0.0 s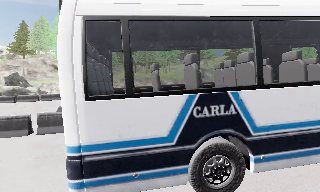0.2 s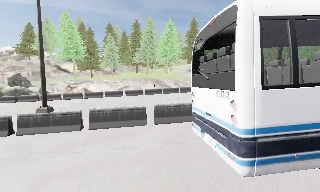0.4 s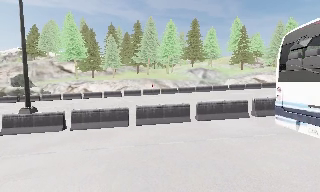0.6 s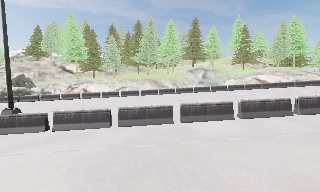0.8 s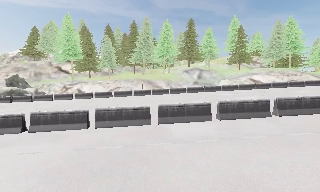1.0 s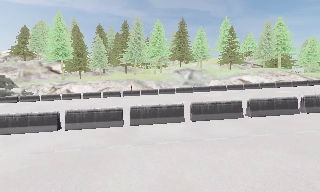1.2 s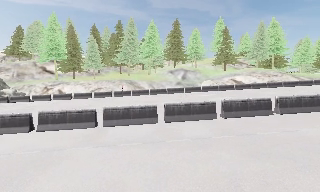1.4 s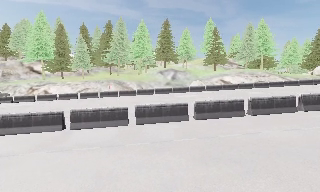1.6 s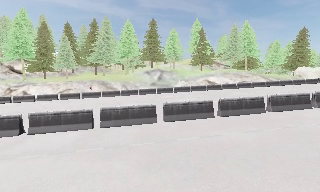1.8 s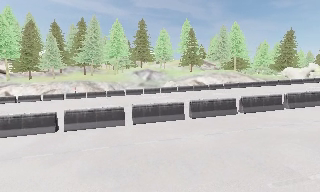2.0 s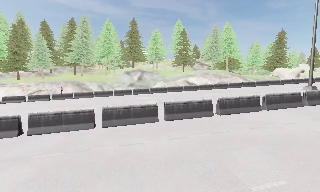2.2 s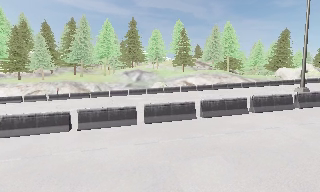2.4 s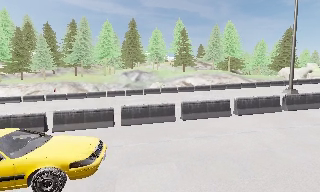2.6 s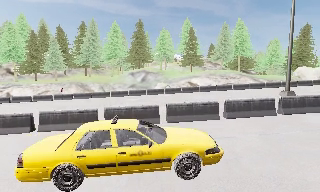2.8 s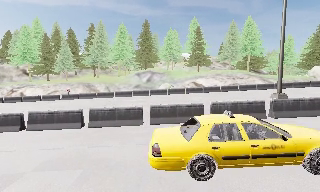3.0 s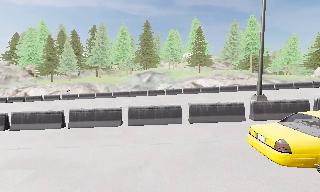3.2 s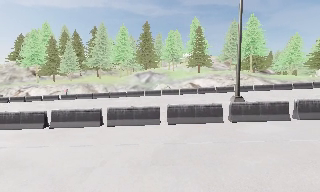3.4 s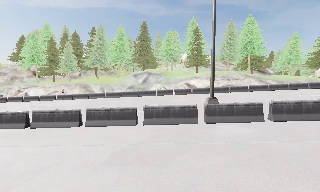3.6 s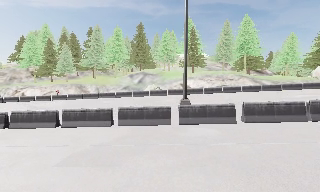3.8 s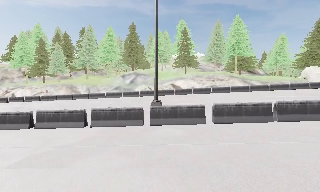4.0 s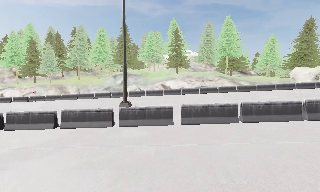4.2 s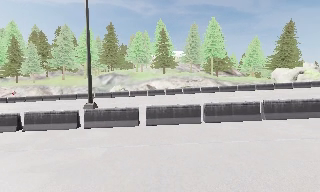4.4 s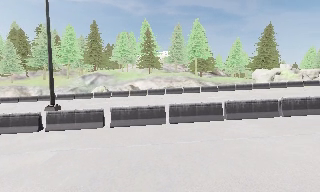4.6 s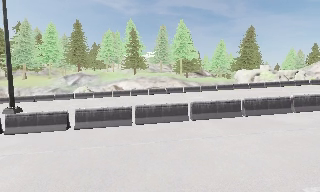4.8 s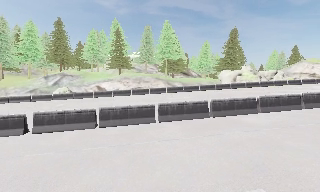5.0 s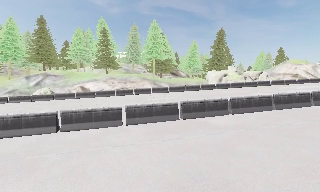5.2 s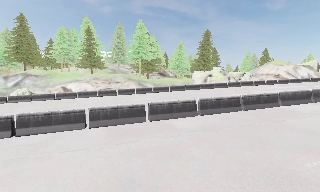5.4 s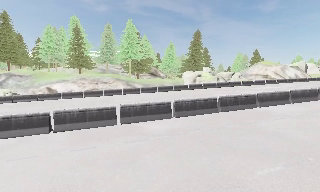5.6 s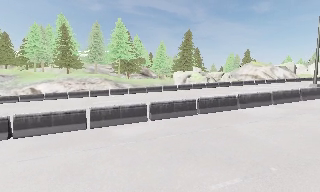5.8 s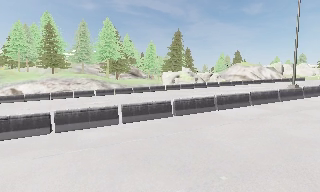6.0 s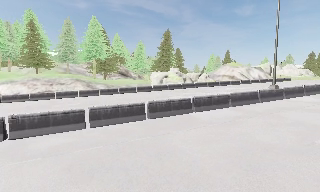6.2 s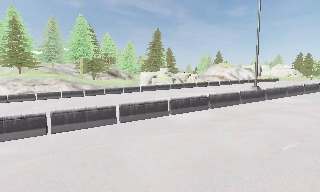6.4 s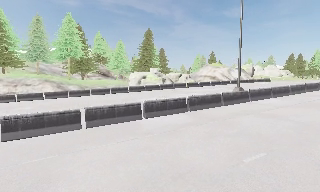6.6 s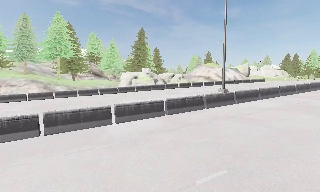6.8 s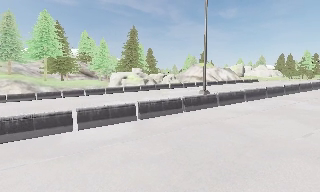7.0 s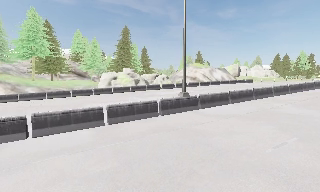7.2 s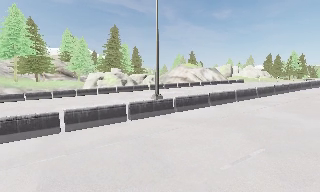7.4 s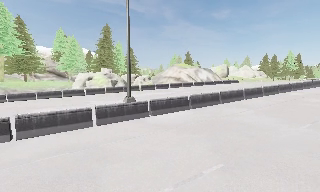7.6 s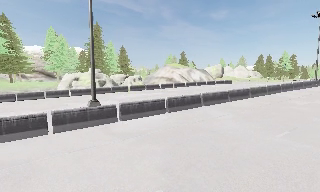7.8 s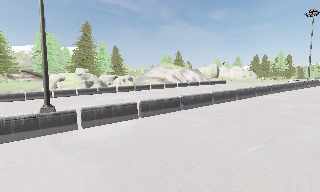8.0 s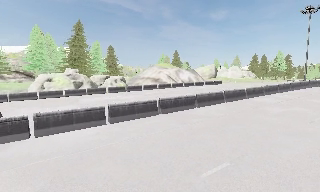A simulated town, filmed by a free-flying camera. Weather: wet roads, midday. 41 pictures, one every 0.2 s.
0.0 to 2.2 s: The camera travels to its right, about 16 m, so close, fixed things drift to the left.
2.2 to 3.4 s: The camera pans to its left, which is counterclockwise from overhead, by about 15 degrees. It travels to its right, about 10 m, so close, fixed things drift to the left.
3.4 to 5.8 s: The camera pans to its right, which is clockwise from overhead, by about 25 degrees. It travels to its right, about 18 m, so close, fixed things drift to the left.
5.8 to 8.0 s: The camera swings to its right by about 10 degrees, and the scene slides to the left. It travels to its right and forward, about 20 m, so close, fixed things drift to the left.
The film runs forward here.
